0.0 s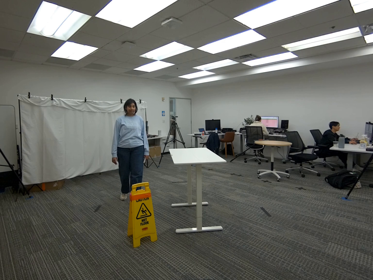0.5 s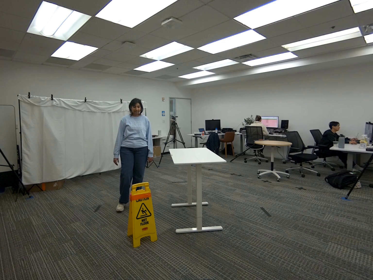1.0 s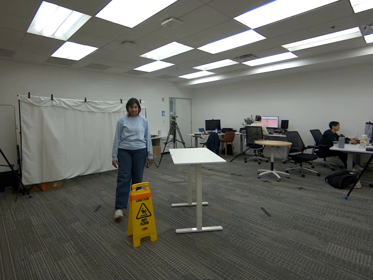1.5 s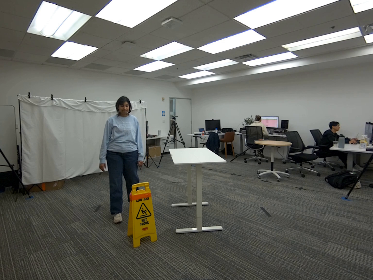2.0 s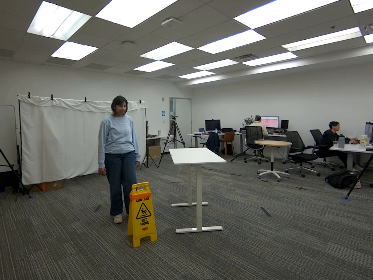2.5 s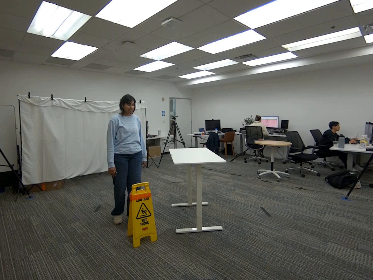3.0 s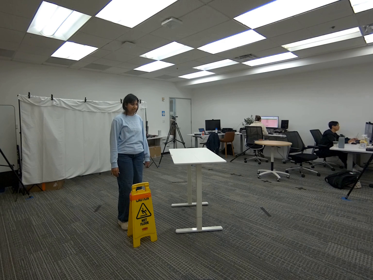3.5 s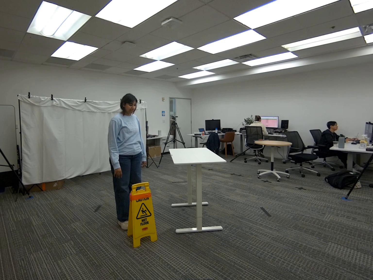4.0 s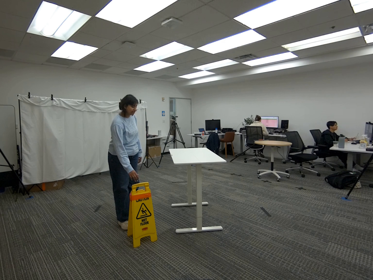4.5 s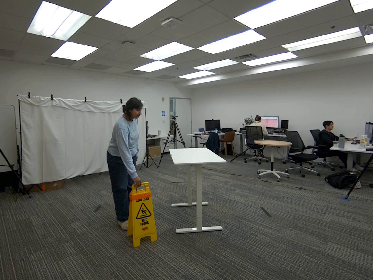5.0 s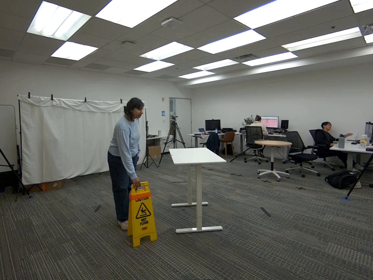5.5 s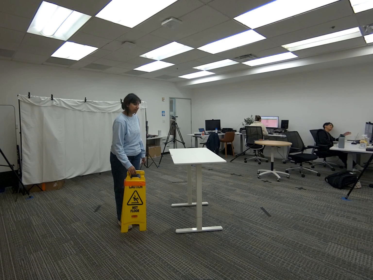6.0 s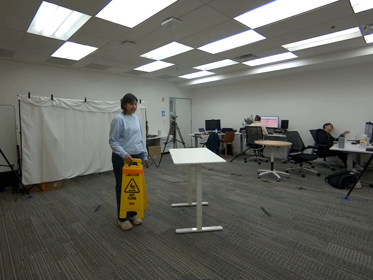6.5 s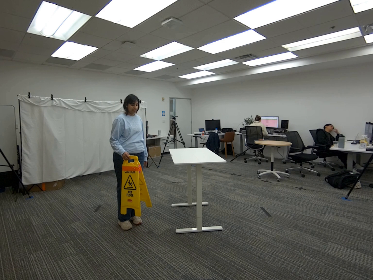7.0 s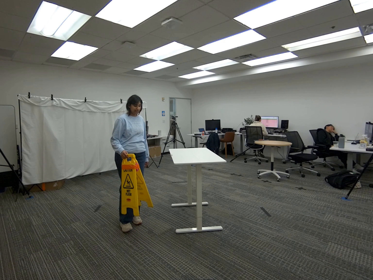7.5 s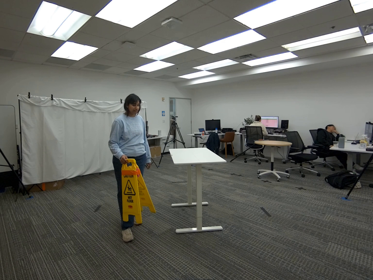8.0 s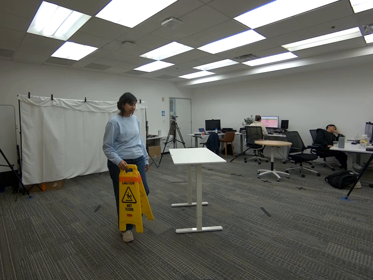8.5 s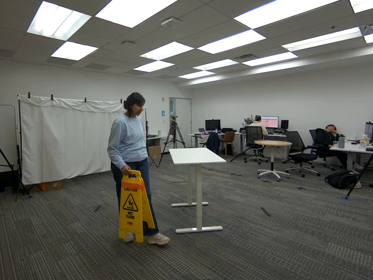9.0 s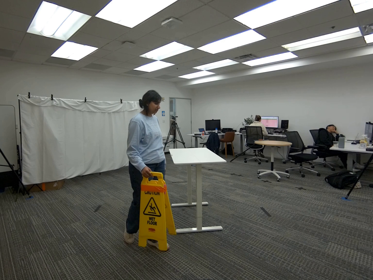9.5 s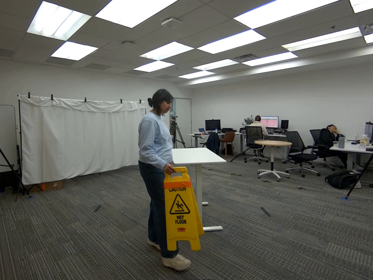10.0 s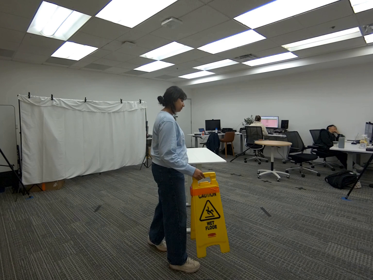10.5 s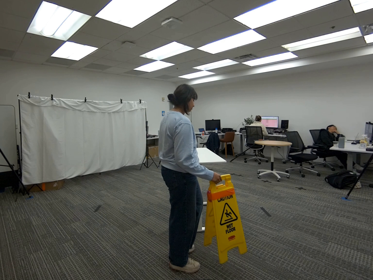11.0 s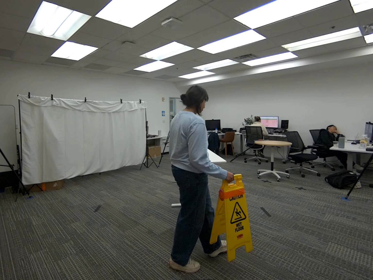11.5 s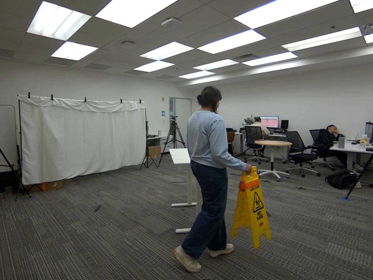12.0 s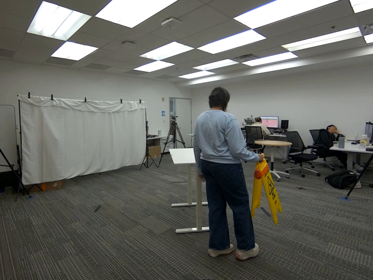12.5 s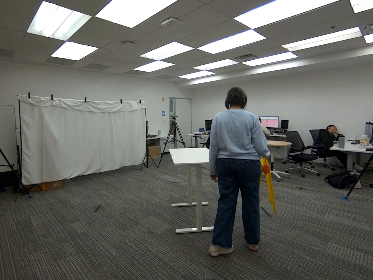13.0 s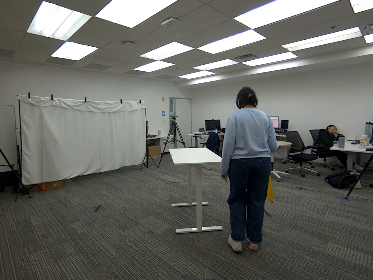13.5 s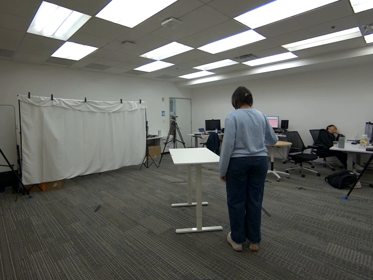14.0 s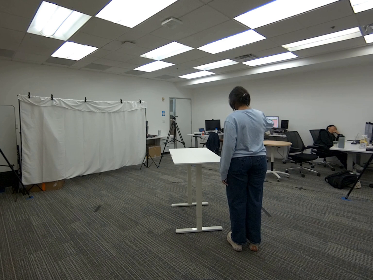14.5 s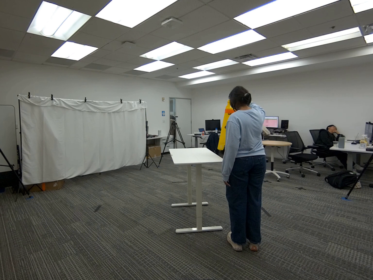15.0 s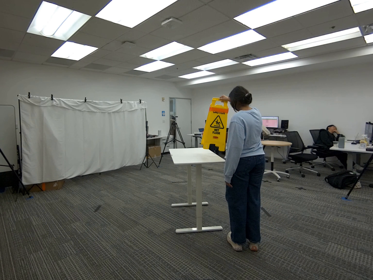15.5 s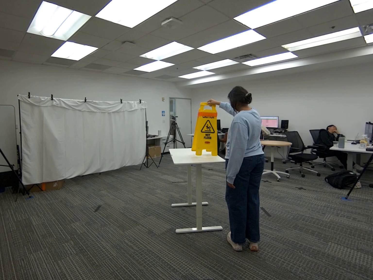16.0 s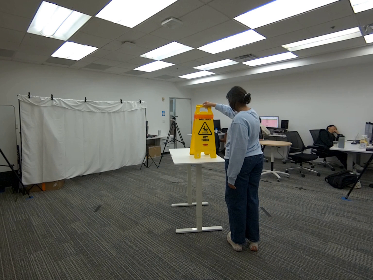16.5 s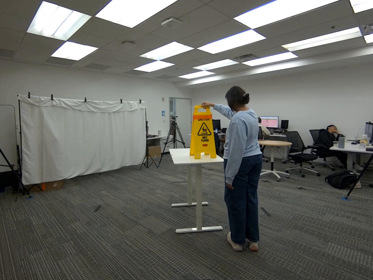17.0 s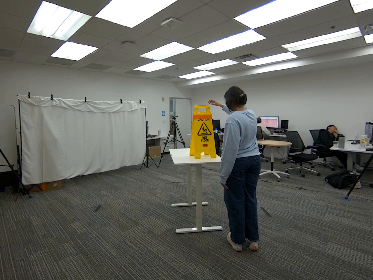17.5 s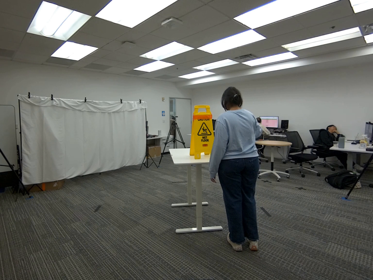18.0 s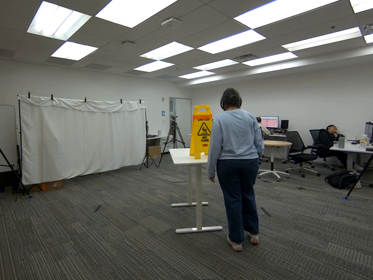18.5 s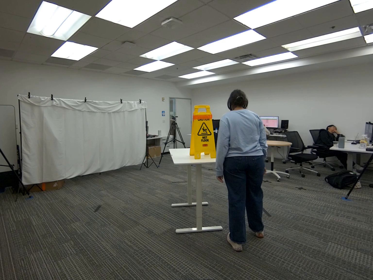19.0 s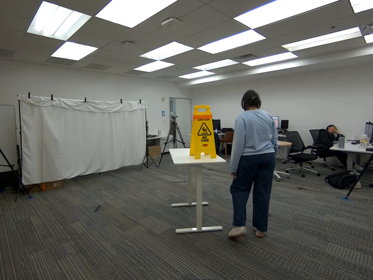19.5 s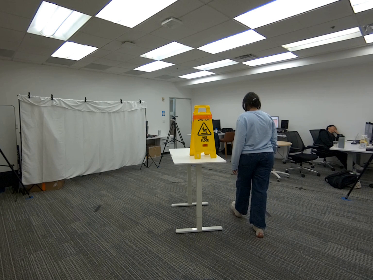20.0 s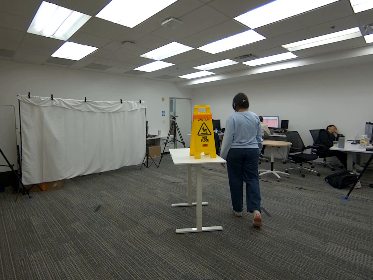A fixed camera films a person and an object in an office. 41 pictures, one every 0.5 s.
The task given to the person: Walk to the wet floor sign on the ground standing upright, pick it up with one hand, hold and walk to the white desk and place the sign on top of the desk.
